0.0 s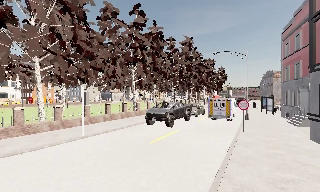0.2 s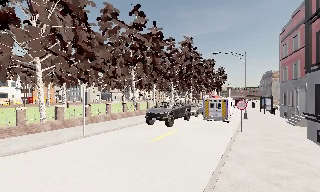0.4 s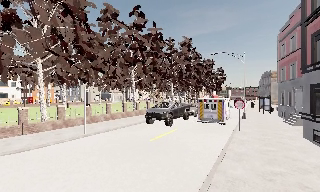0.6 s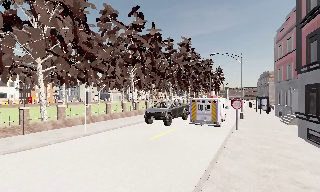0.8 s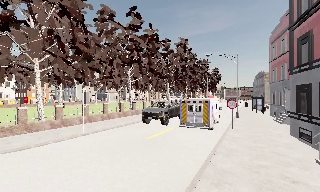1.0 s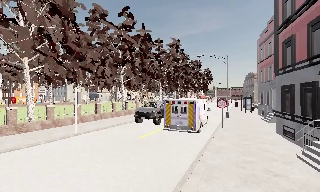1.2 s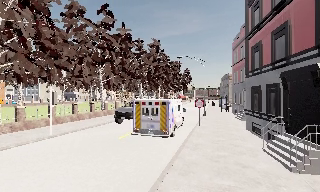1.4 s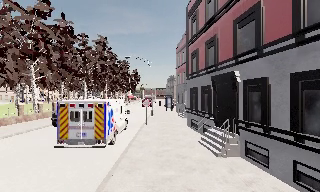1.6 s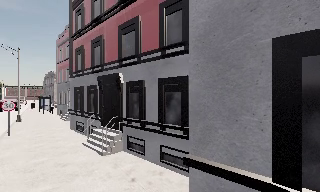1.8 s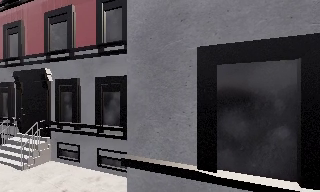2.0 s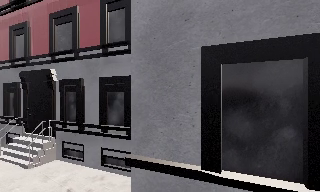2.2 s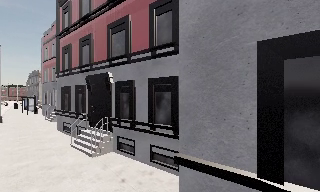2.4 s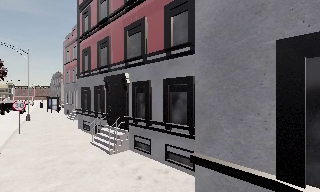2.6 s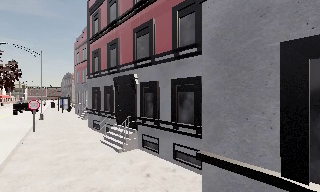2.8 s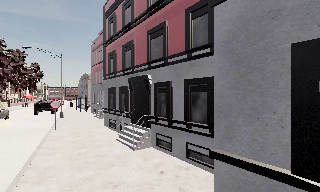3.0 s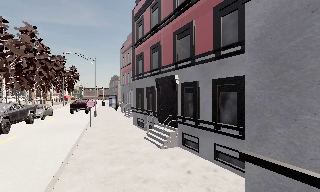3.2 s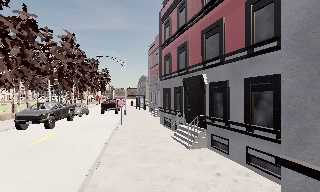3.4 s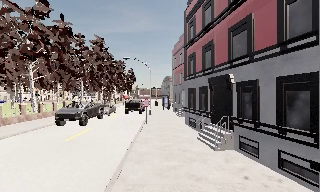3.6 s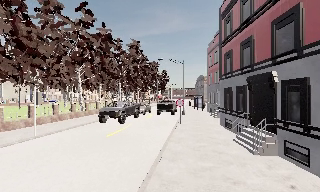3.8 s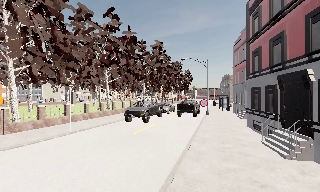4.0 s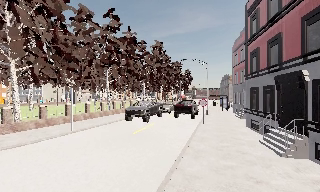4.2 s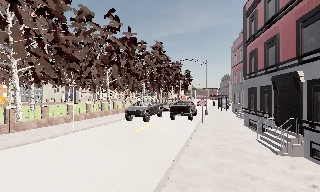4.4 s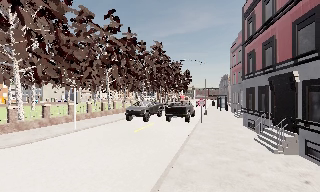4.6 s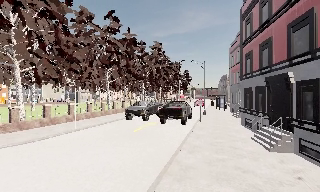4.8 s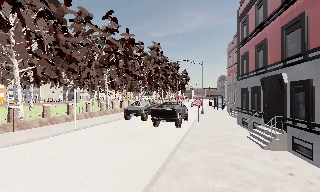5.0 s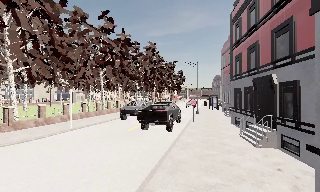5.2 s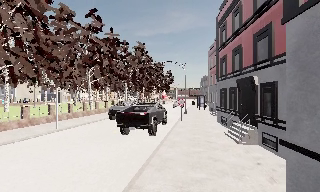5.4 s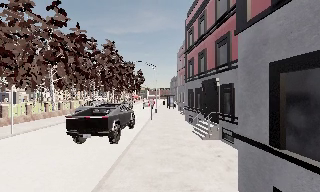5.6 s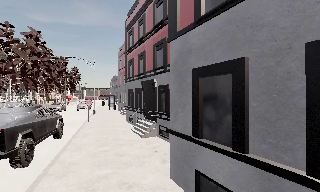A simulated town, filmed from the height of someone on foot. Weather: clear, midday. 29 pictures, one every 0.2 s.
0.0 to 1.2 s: The camera swings to its right by about 10 degrees, and the scene slides to the left. It travels backward, about 1.5 m, so what stands in front gets smaller.
1.2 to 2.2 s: The scene slides to the left, as the camera pans about 60 degrees to its right.
2.2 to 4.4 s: The scene slides to the right, as the camera pans about 60 degrees to its left. It travels backward, about 1.5 m.
4.4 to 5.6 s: The camera pans to its right, which is clockwise from overhead, by about 35 degrees. It travels backward, about 1 m.
The film runs backward here.
